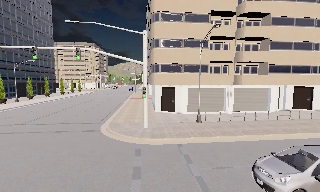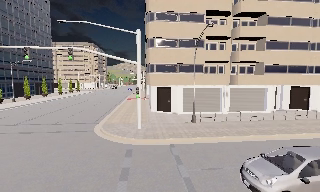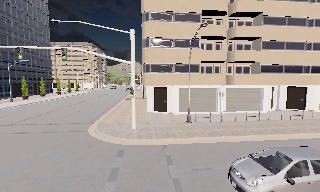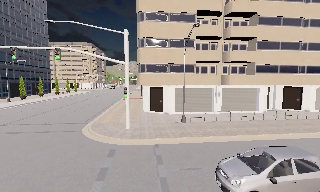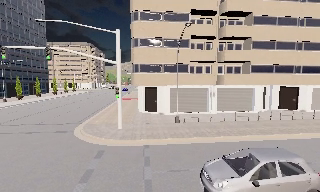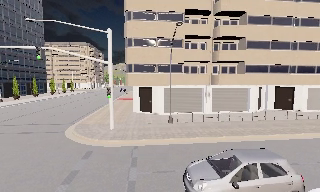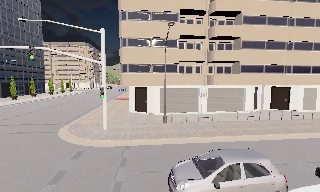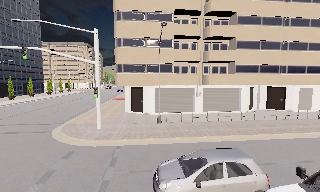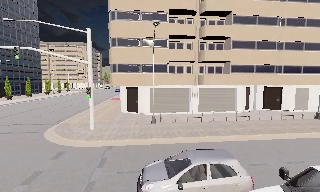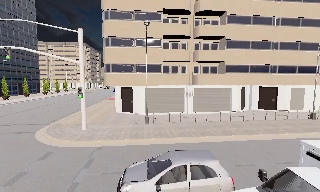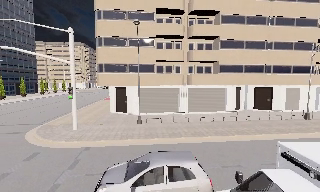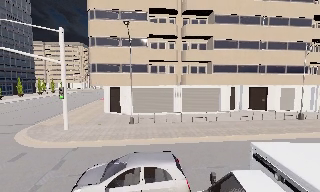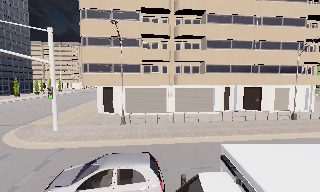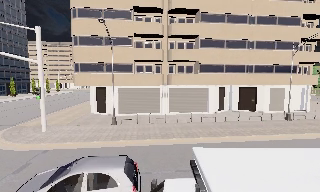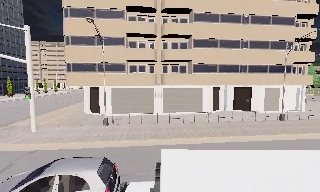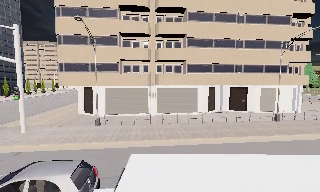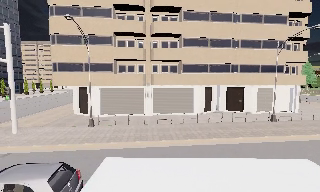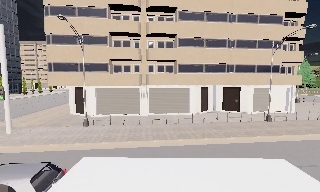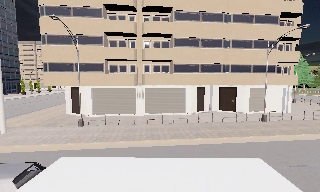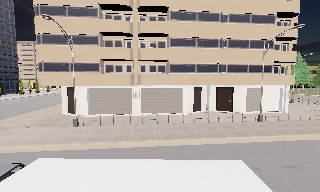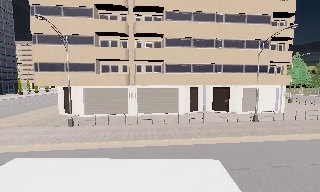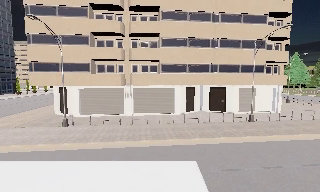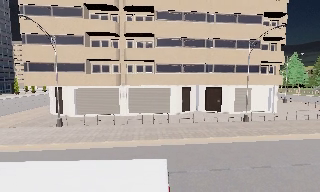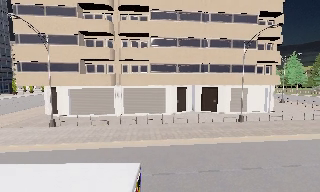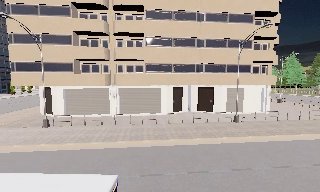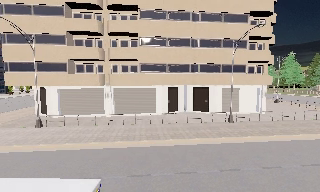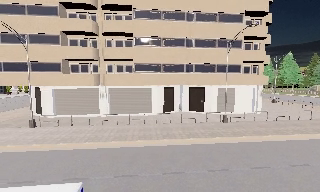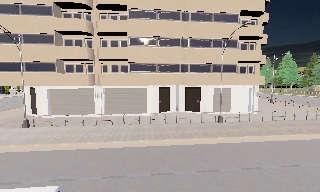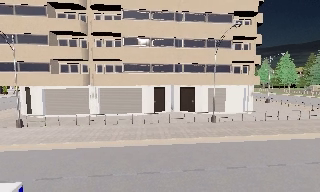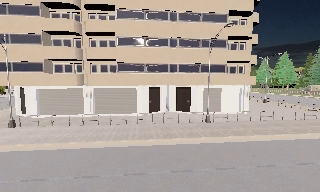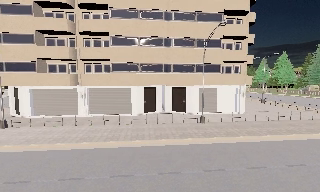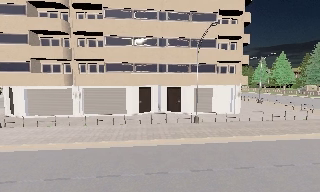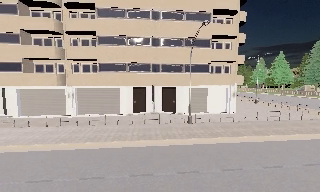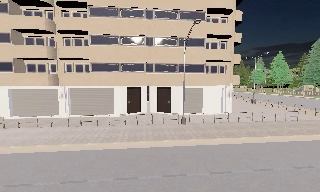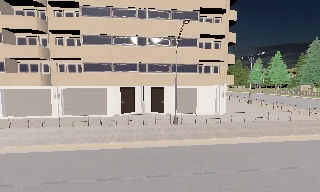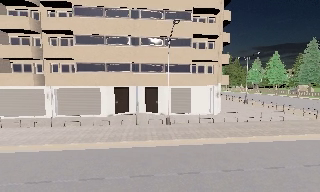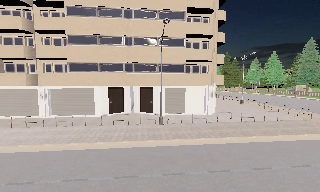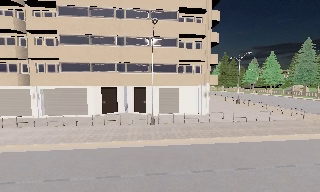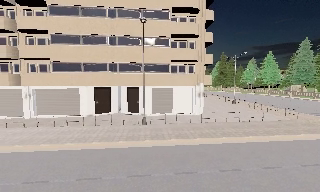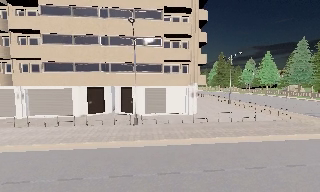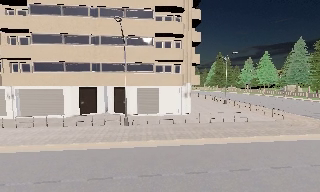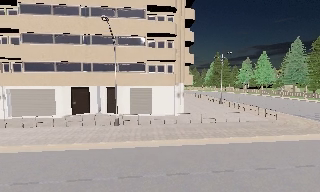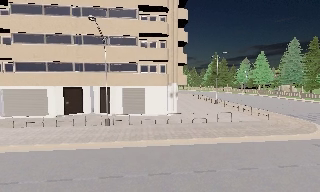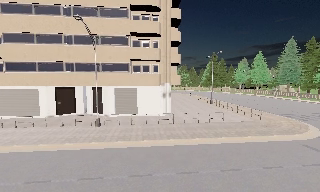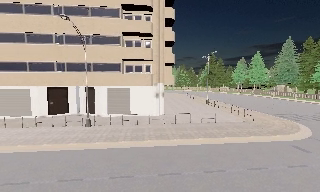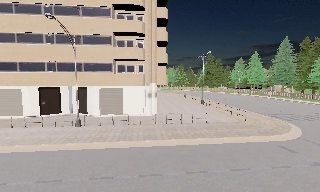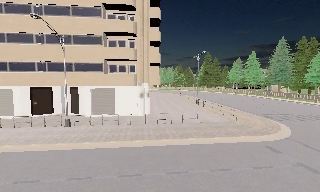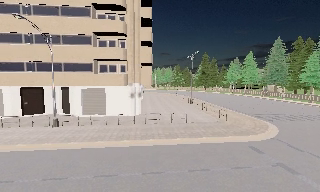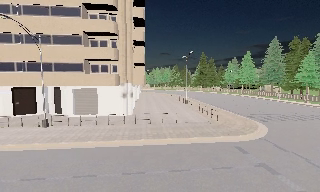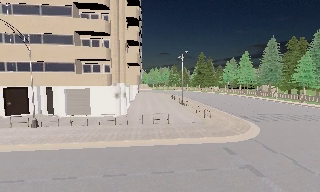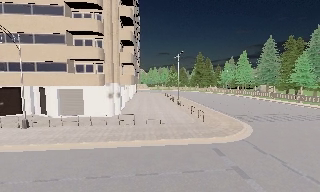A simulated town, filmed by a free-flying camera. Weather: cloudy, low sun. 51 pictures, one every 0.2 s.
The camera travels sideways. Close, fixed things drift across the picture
to the left.
0.0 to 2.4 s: The camera travels to its right, about 7 m, so close, fixed things drift to the left.
2.4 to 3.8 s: The camera travels to its right, about 4 m, so close, fixed things drift to the left. It loses speed.
3.8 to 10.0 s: The camera travels to its right, about 20 m, so close, fixed things drift to the left.
The film runs backward here.
